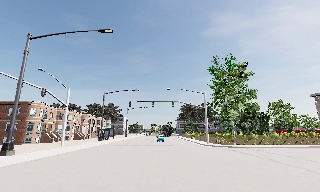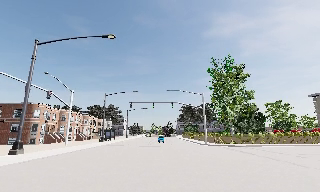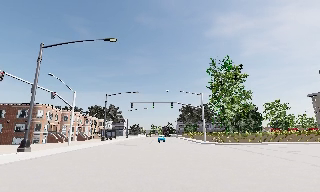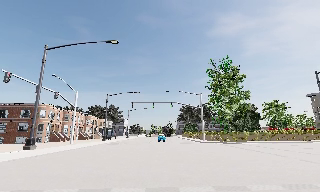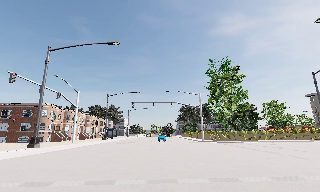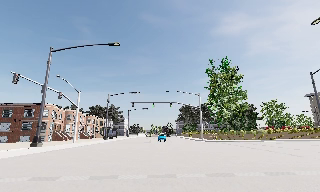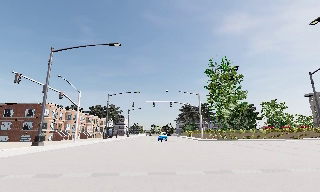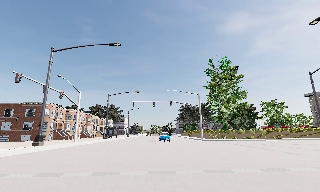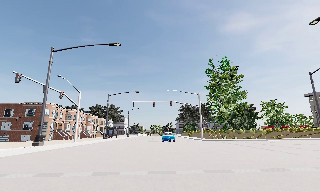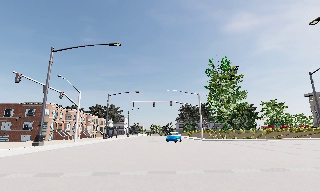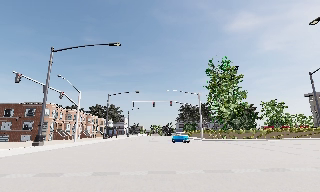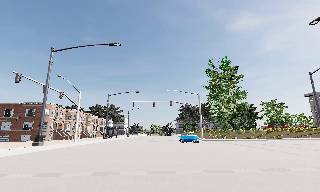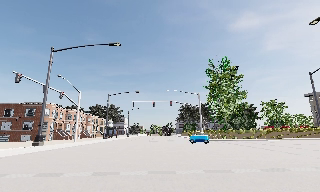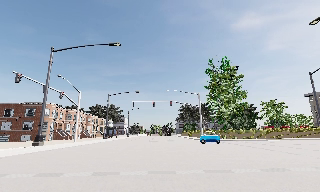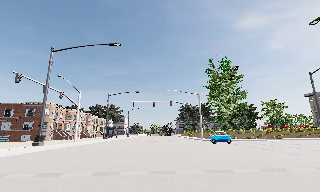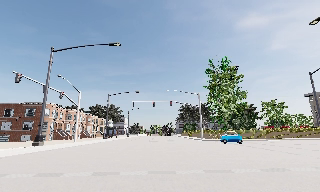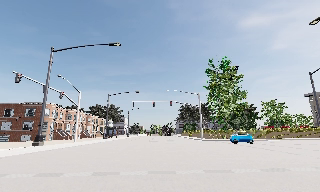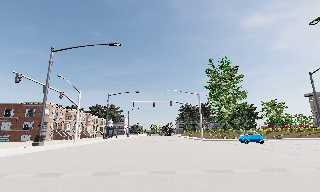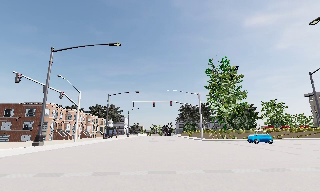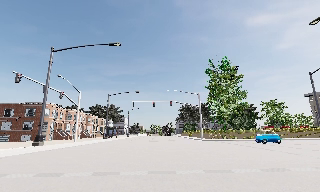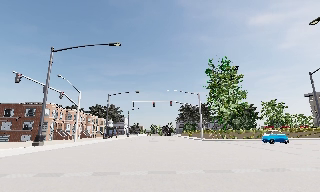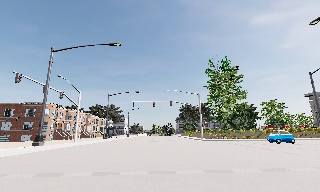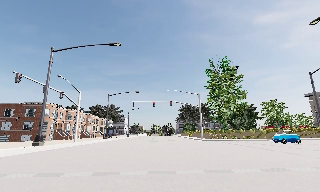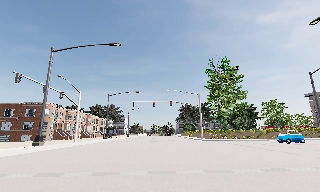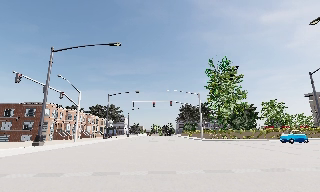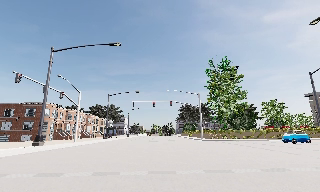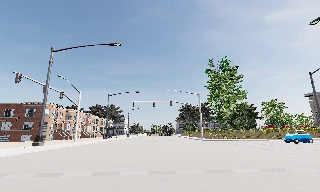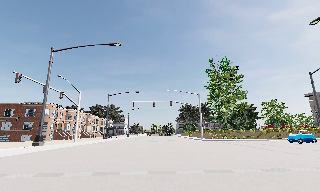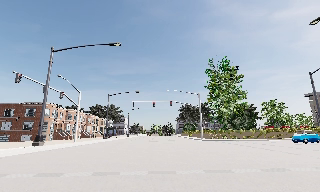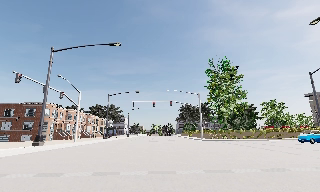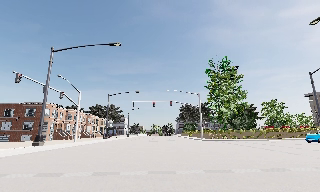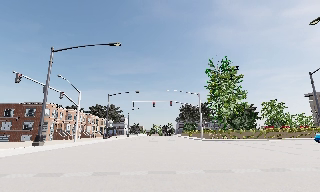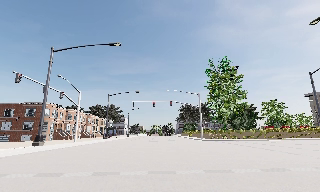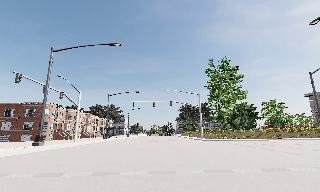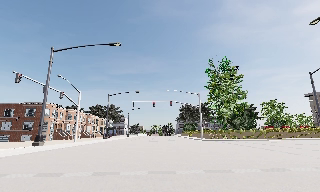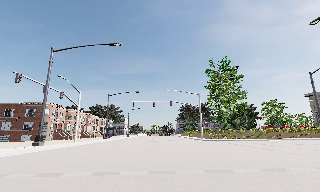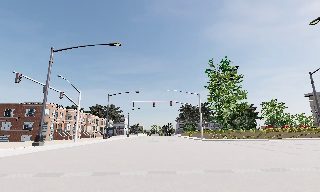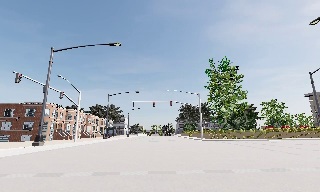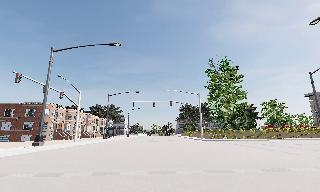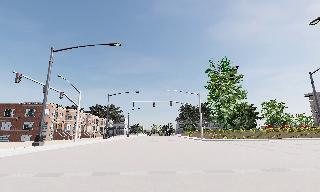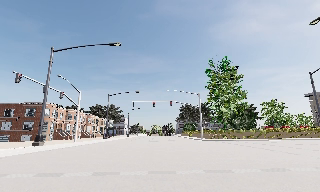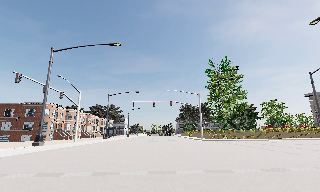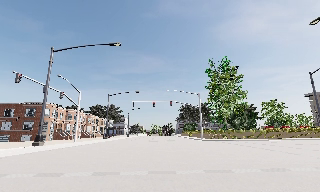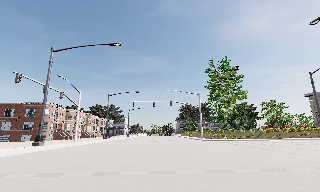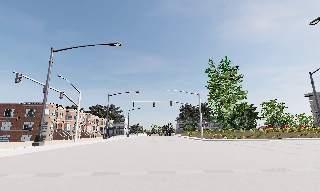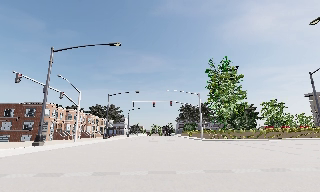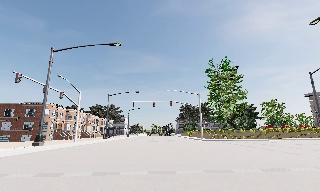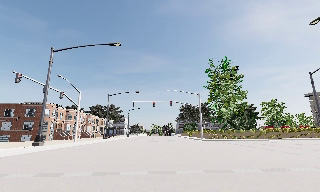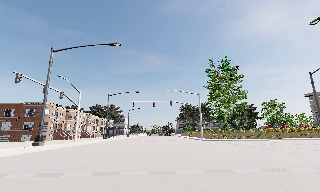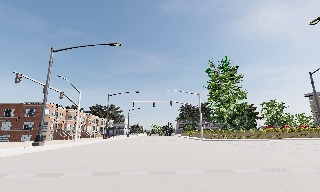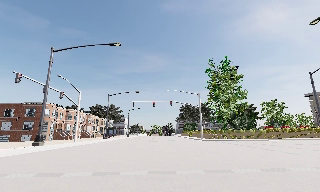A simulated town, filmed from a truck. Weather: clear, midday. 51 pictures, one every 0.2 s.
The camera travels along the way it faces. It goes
backward.
0.0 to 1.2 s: The camera travels backward, about 3 m, so what stands in front gets smaller. It loses speed.
1.2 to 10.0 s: The camera keeps its place and its aim.
The film runs backward here.
